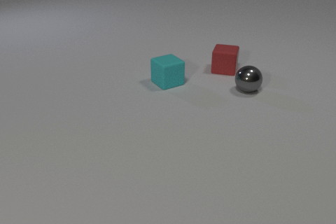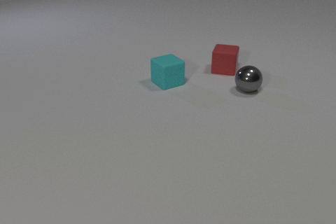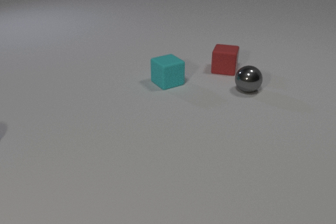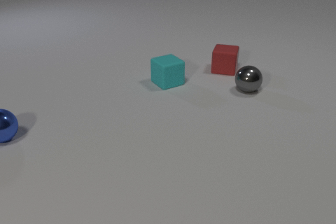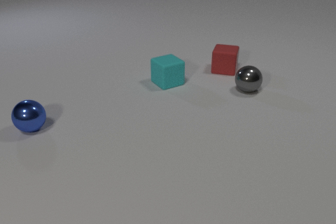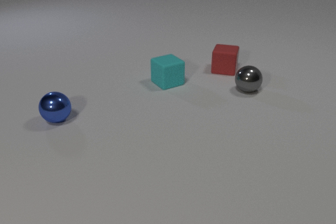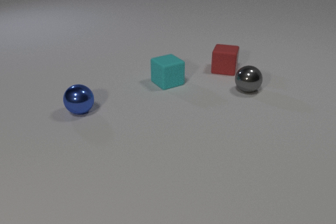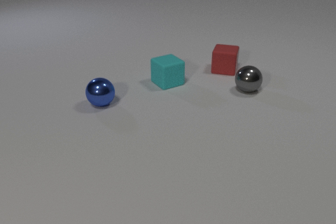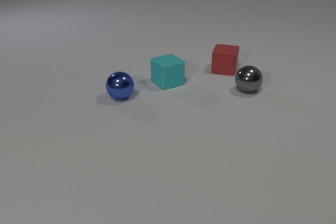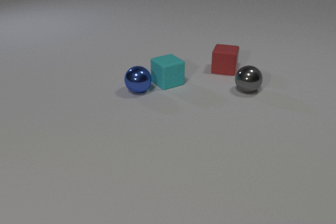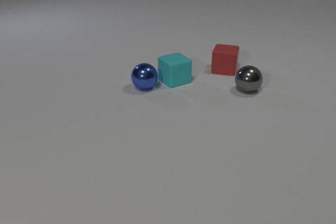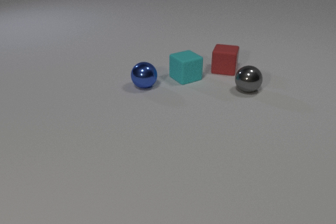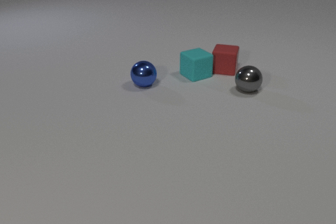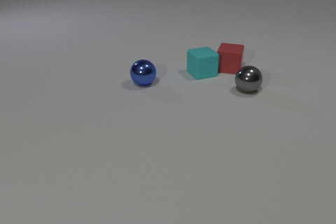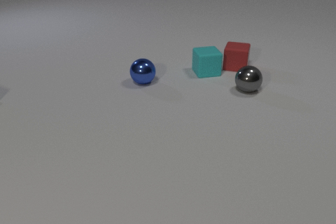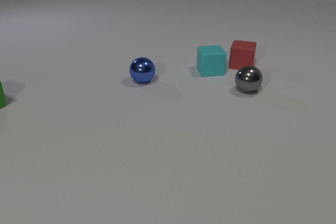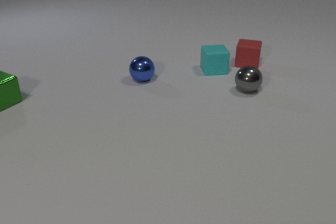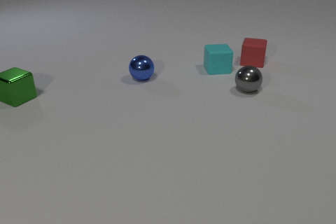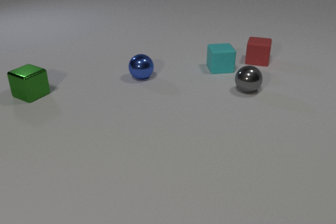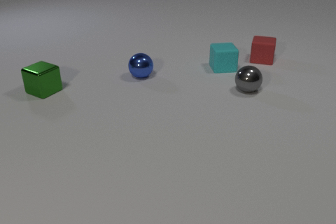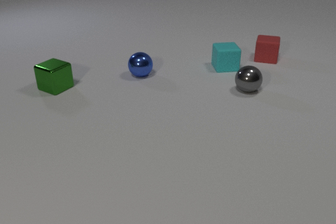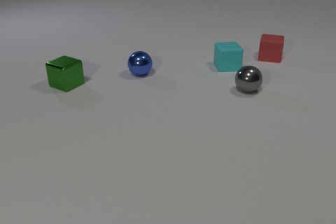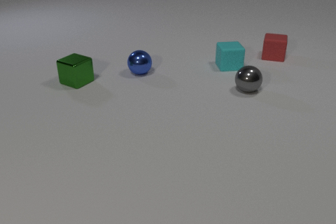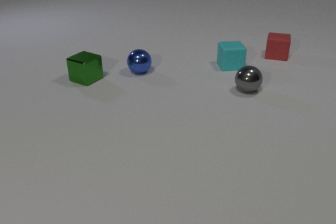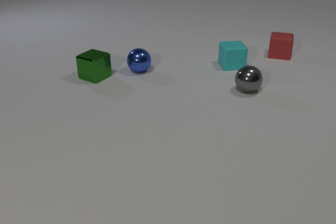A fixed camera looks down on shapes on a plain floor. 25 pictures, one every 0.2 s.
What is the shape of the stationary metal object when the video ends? sphere.
How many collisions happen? 2.
What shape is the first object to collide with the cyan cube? sphere.
0.0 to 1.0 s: The blue metal sphere comes in at the left edge, rolls to the right.
1.0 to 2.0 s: The blue metal sphere rolls to the right and away from the camera. The cyan rubber cube slides to the right. The blue metal sphere and the cyan rubber cube collide.
2.0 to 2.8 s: The blue metal sphere rolls away from the camera. The cyan rubber cube slides to the right and away from the camera. The red rubber cube slides to the right and away from the camera. The cyan rubber cube and the red rubber cube collide.
2.8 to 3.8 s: The blue metal sphere rolls away from the camera. The cyan rubber cube slides to the right and away from the camera. The red rubber cube slides to the right and away from the camera. The green metal cube comes in at the left edge, slides to the right.
3.8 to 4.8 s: The blue metal sphere rolls away from the camera. The cyan rubber cube slides to the right and away from the camera. The red rubber cube slides away from the camera and to the right. The green metal cube slides to the right and away from the camera.
